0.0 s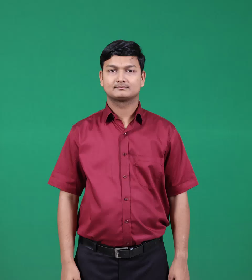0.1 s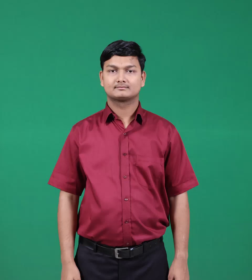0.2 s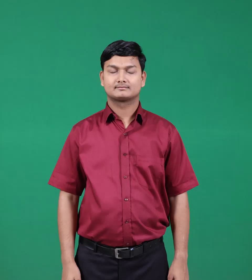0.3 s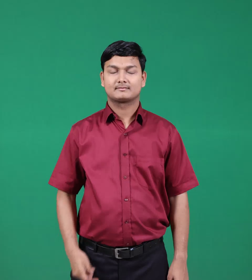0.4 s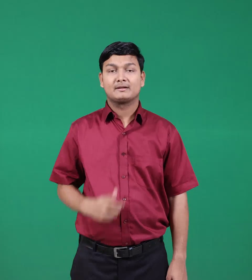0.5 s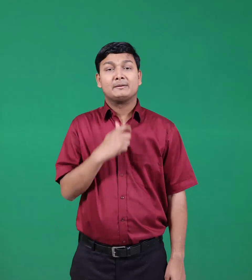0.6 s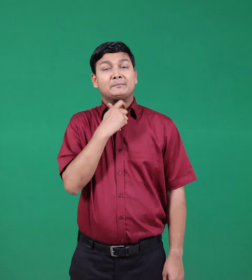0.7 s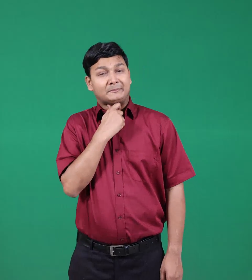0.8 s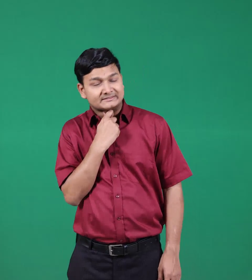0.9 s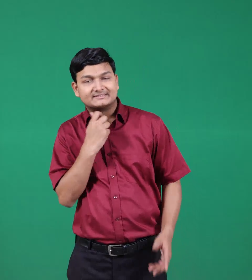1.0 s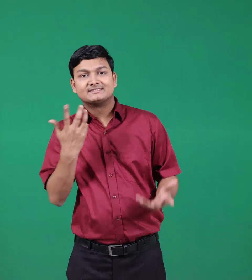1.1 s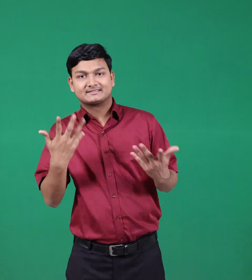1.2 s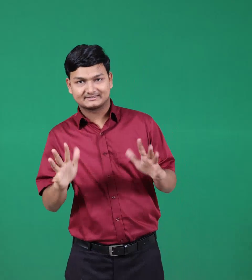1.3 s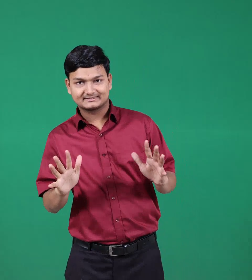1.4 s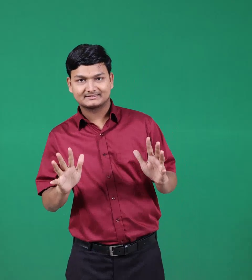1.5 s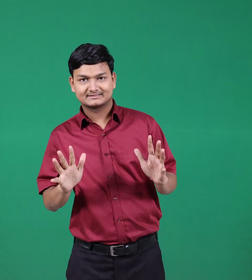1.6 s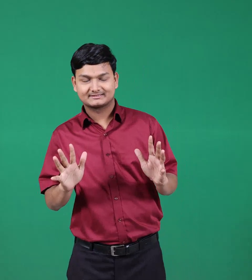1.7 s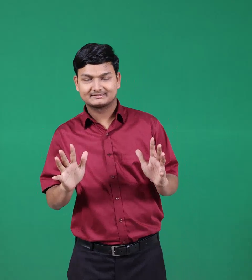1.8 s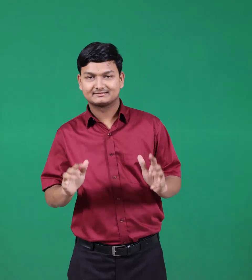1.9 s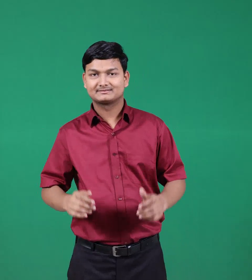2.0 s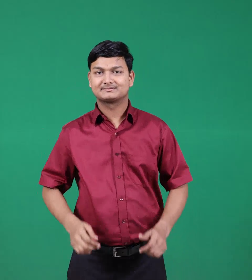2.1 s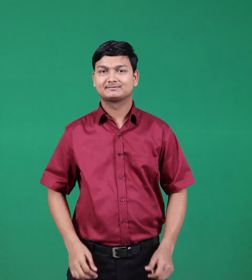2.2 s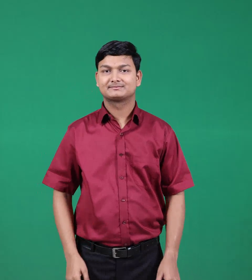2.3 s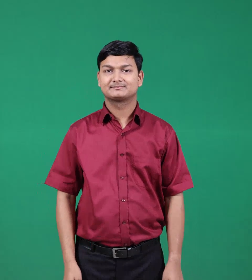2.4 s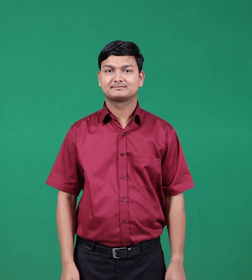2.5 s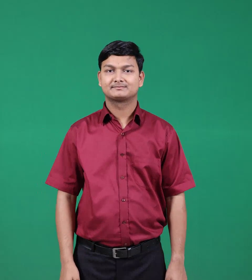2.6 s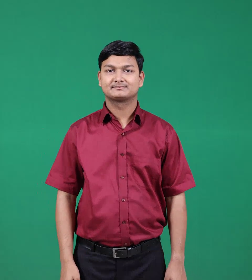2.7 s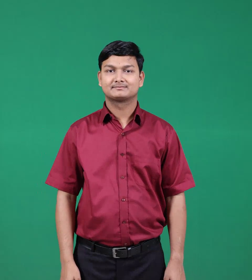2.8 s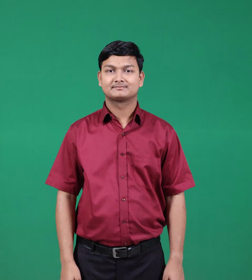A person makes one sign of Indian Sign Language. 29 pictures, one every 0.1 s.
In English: promised
